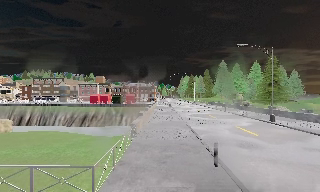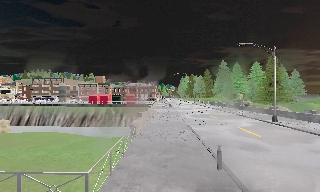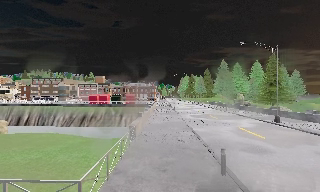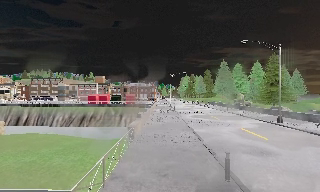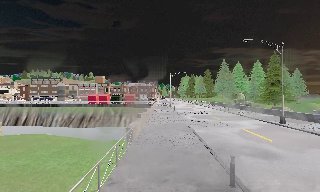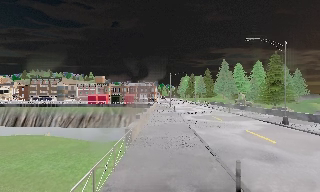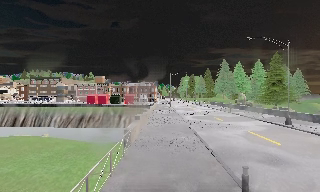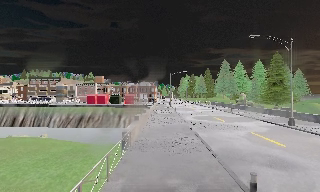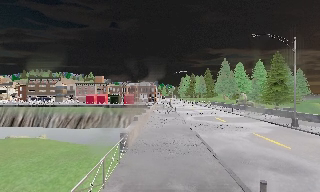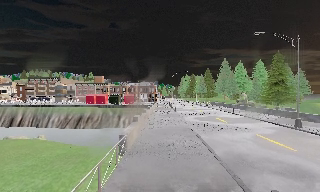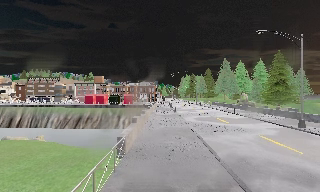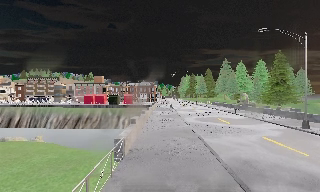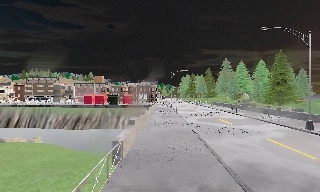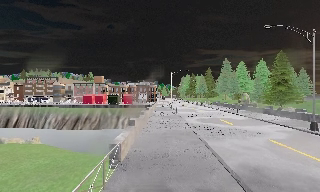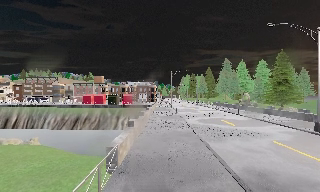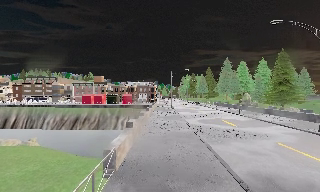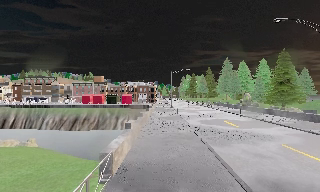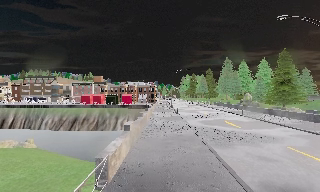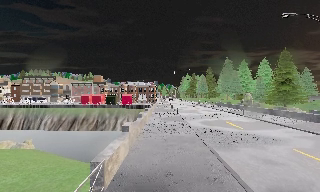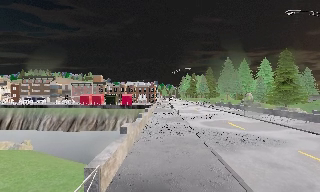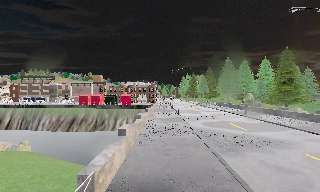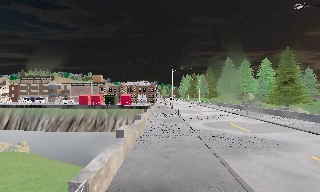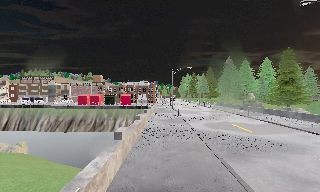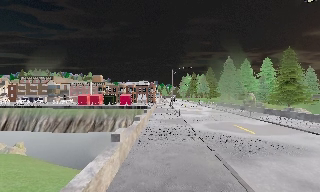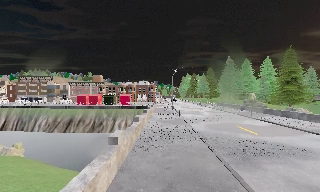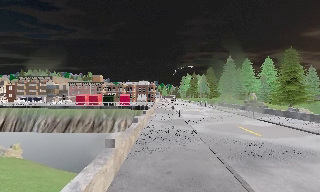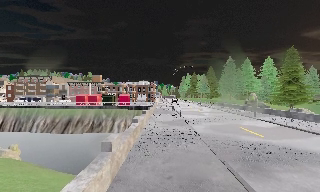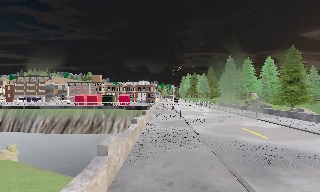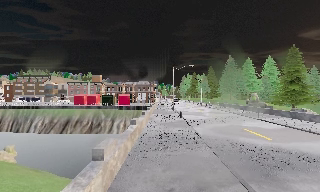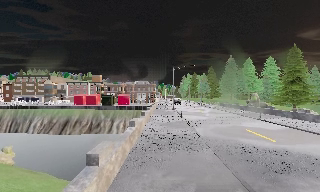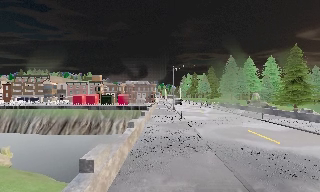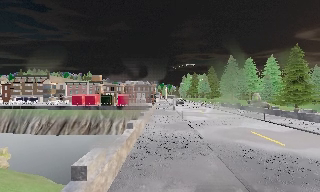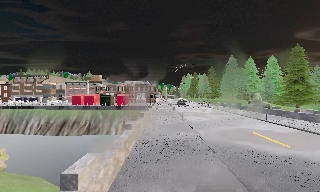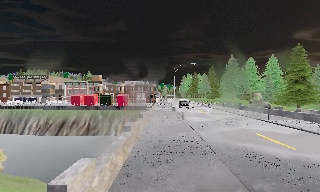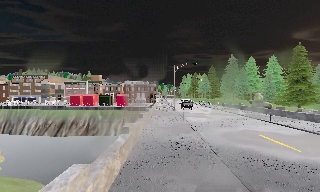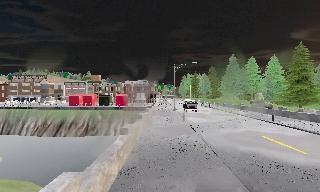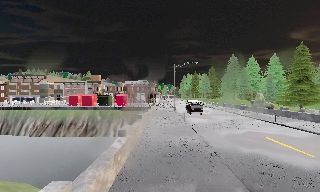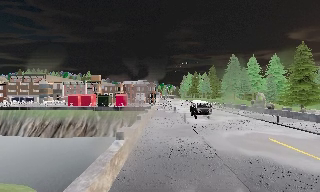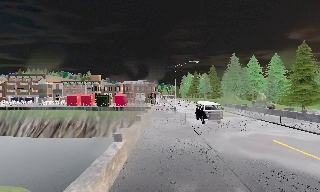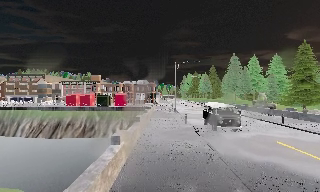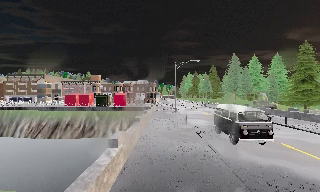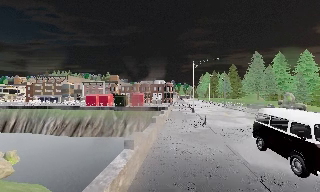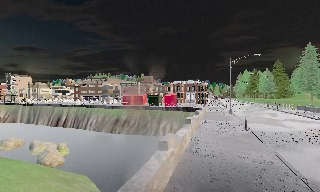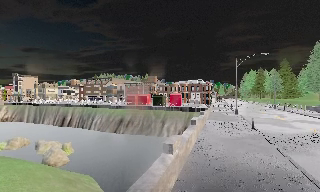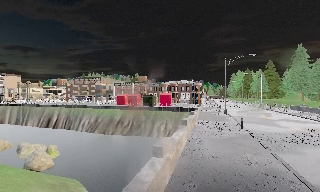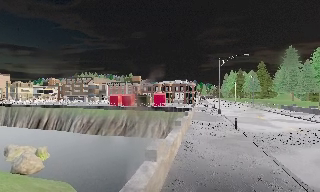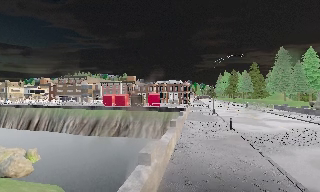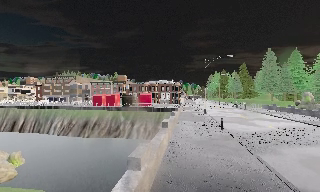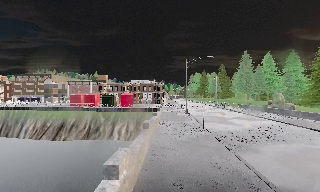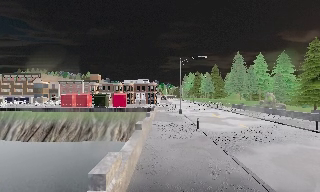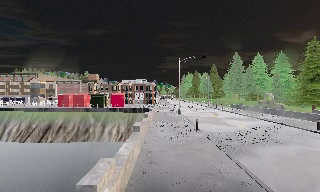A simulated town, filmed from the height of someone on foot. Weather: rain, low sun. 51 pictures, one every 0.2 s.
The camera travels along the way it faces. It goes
forward.
0.0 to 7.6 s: The camera travels forward, about 13 m, so what stands in front looms larger.
7.6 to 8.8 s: The camera pans to its left, which is counterclockwise from overhead, by about 15 degrees. It travels forward, about 1.5 m, so what stands in front looms larger.
8.8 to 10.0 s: The scene slides to the left, as the camera pans about 15 degrees to its right. It travels forward, about 1.5 m, so what stands in front looms larger.
The film runs forward here.
